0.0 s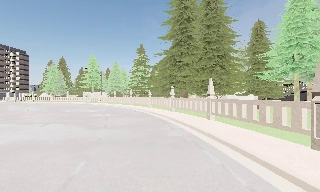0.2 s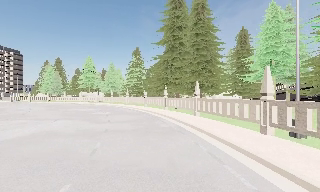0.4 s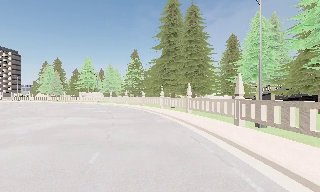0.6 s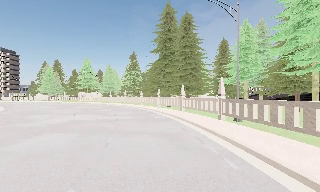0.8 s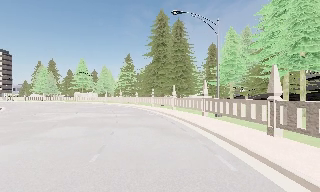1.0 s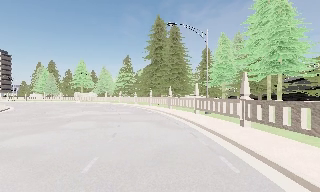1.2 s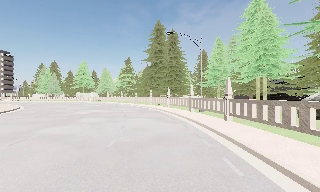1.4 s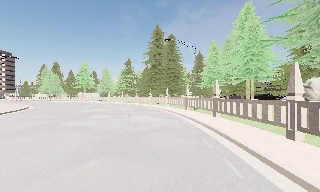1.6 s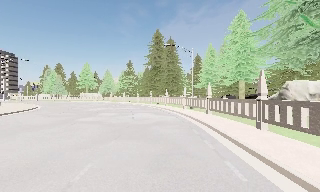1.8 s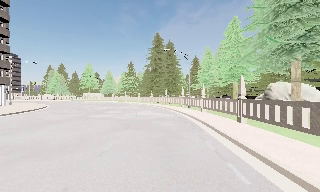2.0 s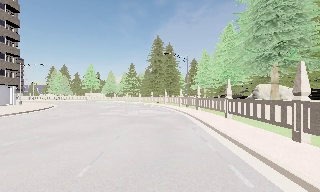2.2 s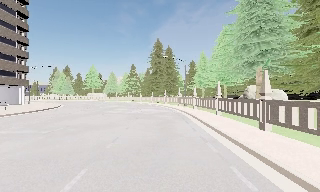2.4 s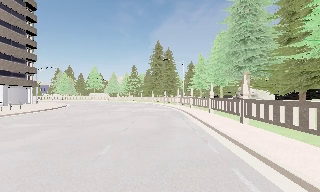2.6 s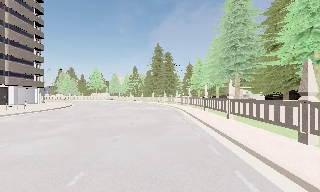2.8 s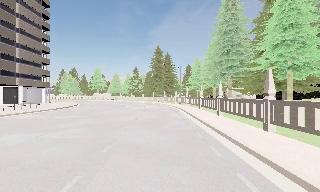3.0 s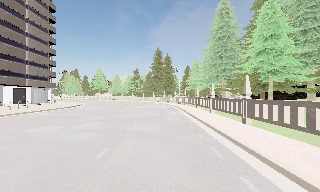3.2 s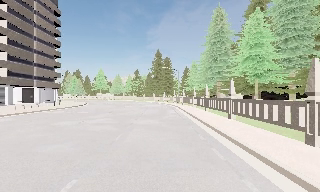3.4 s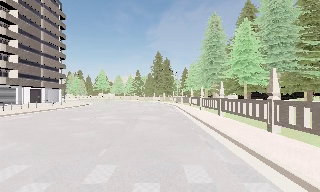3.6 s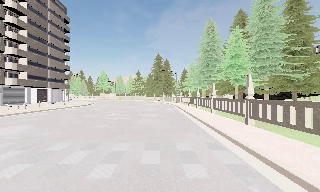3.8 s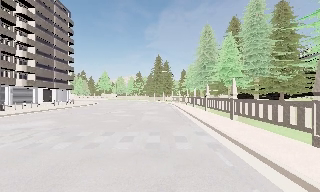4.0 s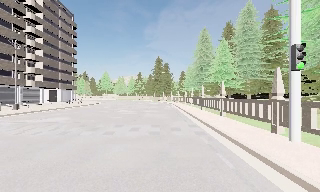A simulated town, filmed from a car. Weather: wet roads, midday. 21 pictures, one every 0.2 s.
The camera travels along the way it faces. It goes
backward.
0.0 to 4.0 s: The camera travels backward, about 40 m, so what stands in front gets smaller.
The film runs backward here.
